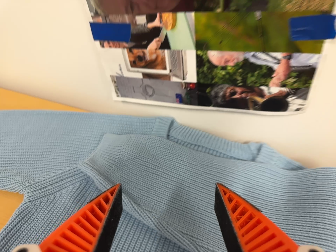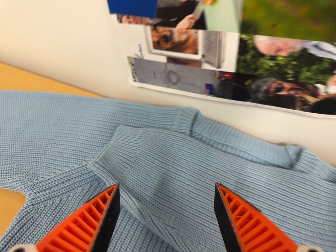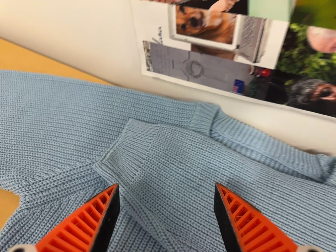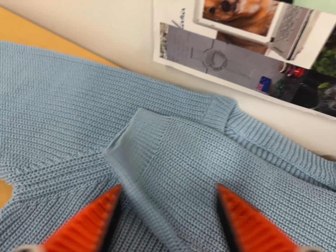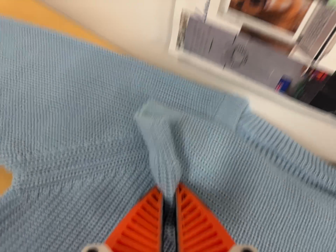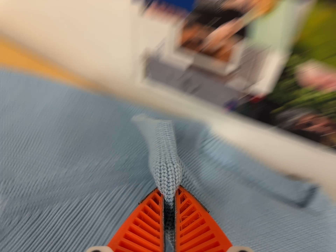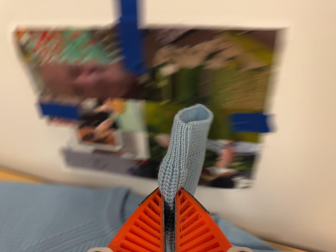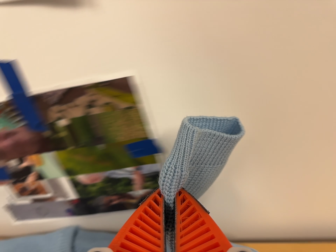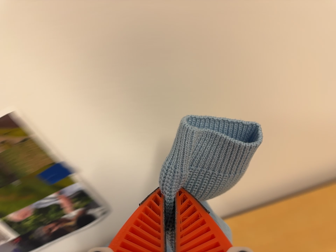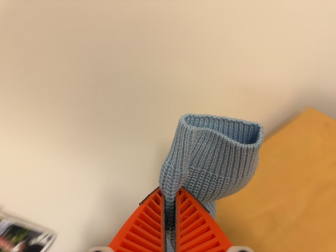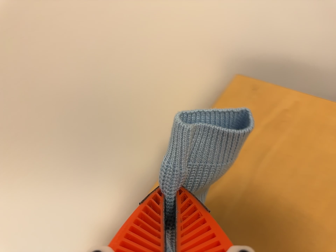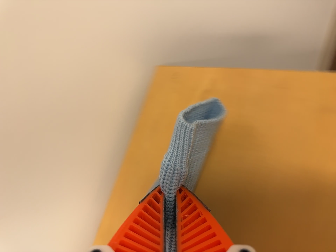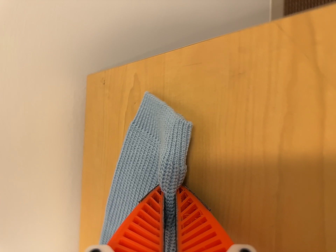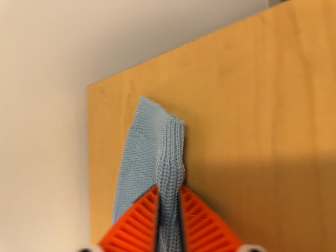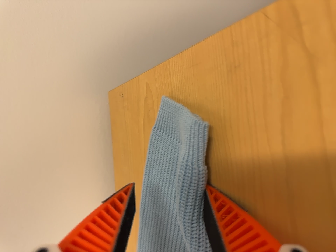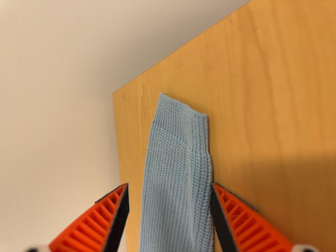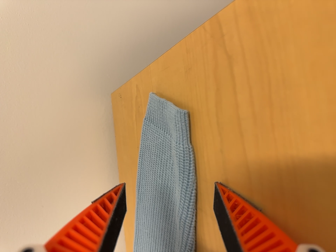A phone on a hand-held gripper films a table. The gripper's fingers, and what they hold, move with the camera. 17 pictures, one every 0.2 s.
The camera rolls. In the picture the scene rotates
counterclockwise.
0.0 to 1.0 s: The camera travels forward, to its left and toward the top of its view, about 14 cm, so what stands in front looms larger. Its aim tips toward the bottom of its view by about 10 degrees. It rolls about its line of sight by about 10 degrees, and the scene rotates clockwise.
1.0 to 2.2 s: The camera swings to its right by about 20 degrees, and the scene slides to the left. It travels to its right, about 60 cm, so close, fixed things drift to the left. Its aim tips toward the top of its view by about 15 degrees, and the scene shifts downward. It rolls about its line of sight by about 95 degrees, and the scene rotates counterclockwise.
2.2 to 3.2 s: The camera pans to its left by about 10 degrees. It travels to its right, about 14 cm. It rolls about its line of sight by about 30 degrees, and the scene rotates counterclockwise.
The film runs backward here.
